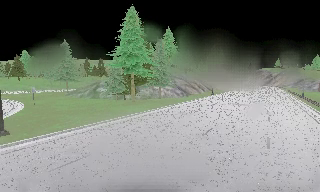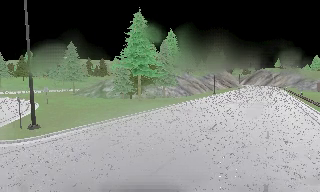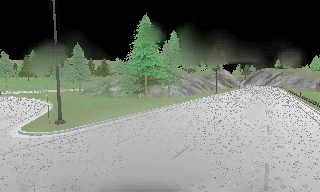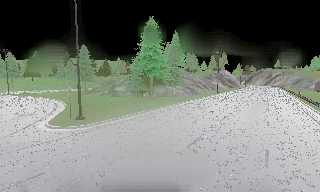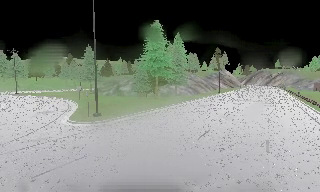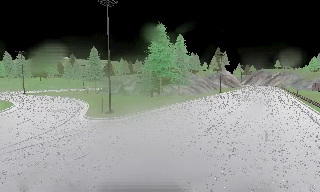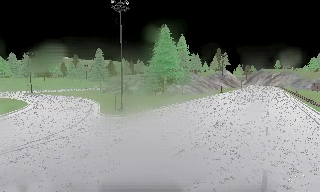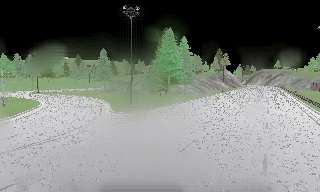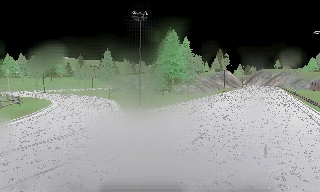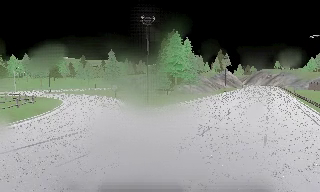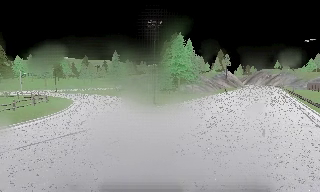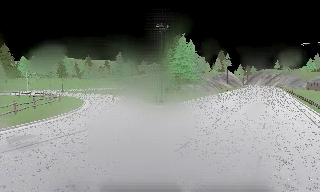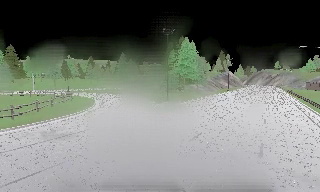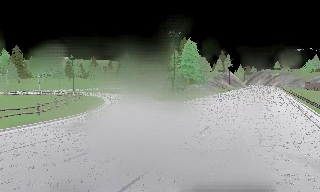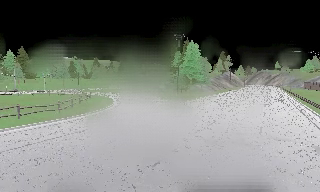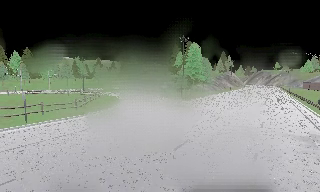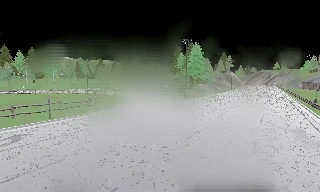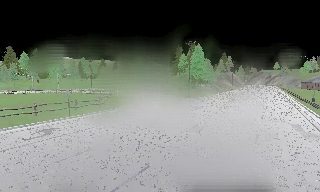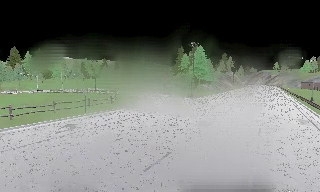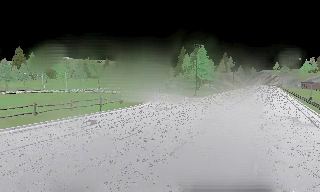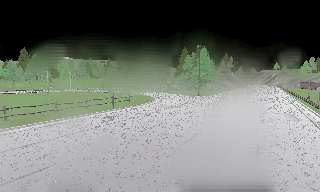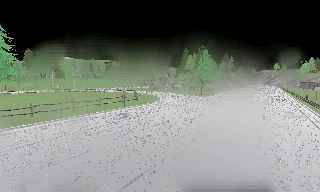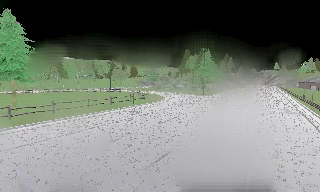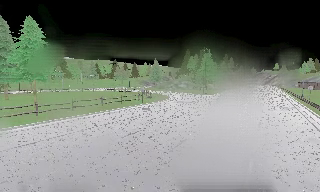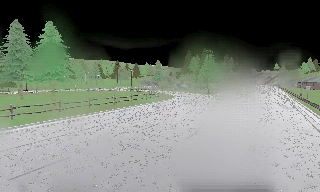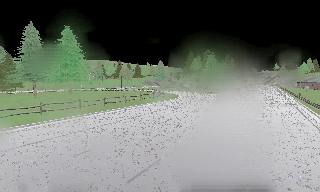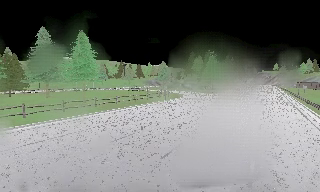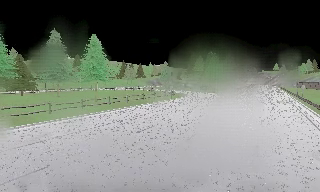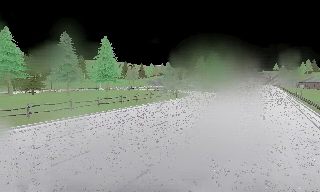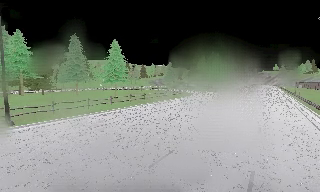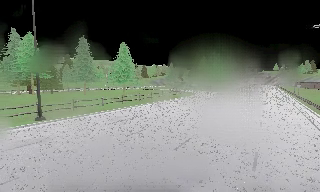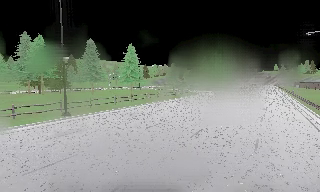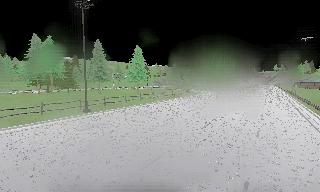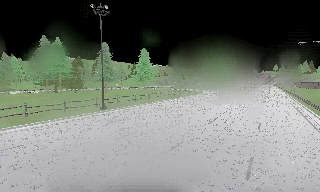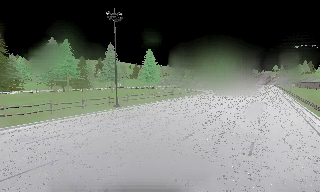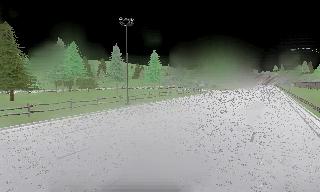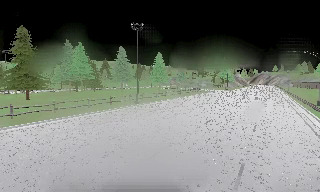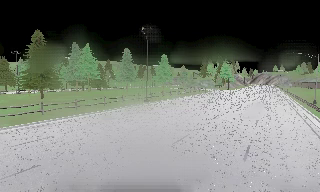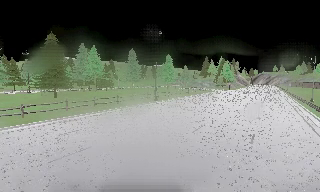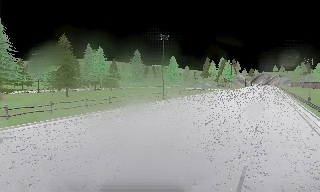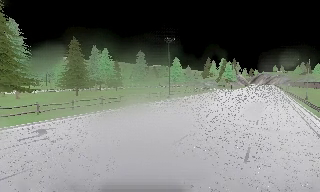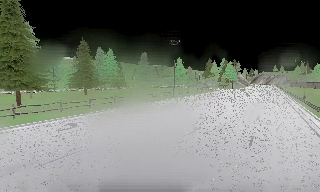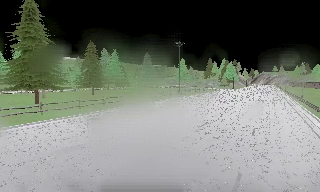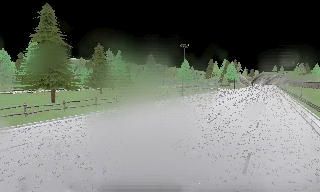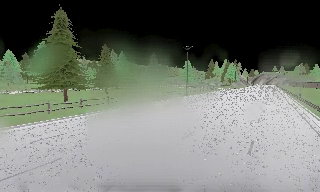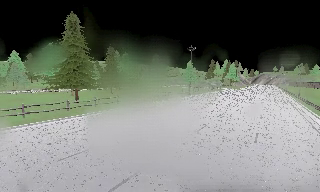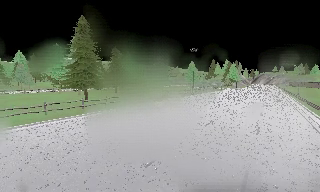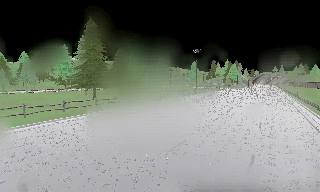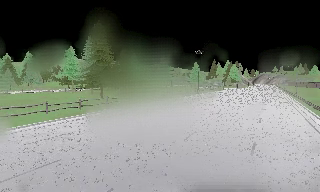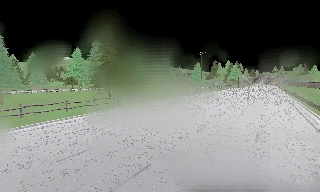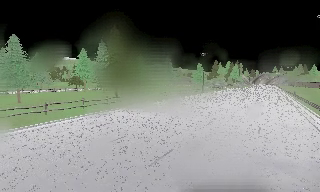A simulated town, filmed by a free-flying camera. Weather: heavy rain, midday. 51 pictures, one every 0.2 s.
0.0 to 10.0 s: The camera travels backward and to its left, about 95 m, so what stands in front gets smaller.
The film runs backward here.
